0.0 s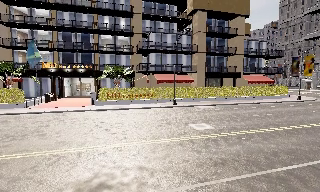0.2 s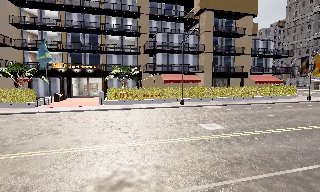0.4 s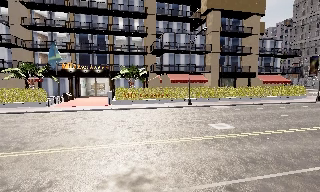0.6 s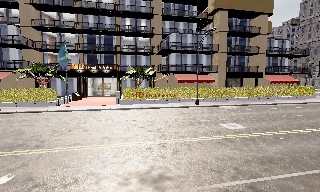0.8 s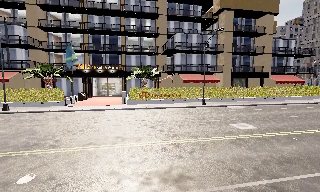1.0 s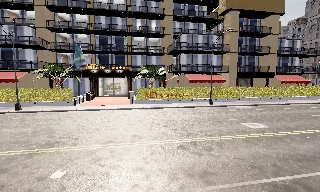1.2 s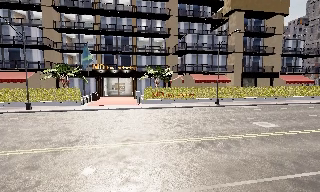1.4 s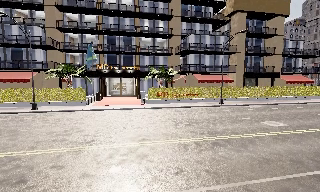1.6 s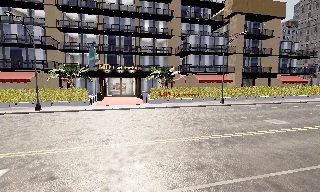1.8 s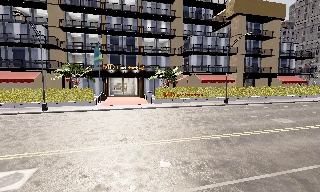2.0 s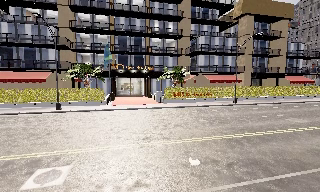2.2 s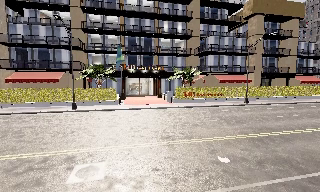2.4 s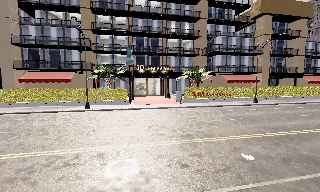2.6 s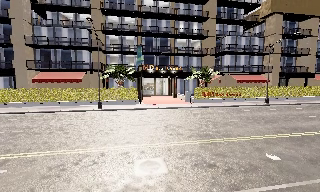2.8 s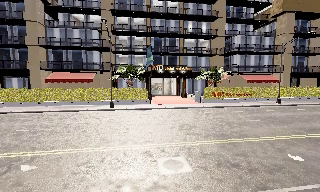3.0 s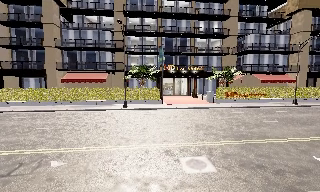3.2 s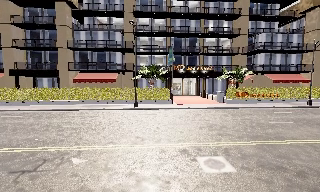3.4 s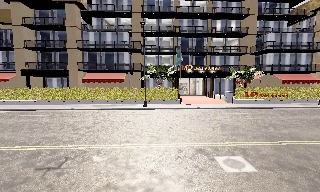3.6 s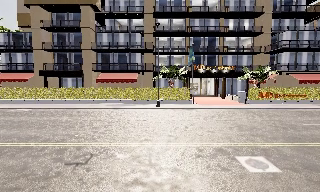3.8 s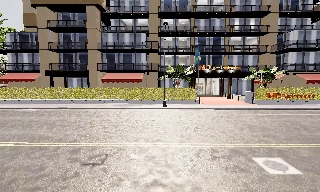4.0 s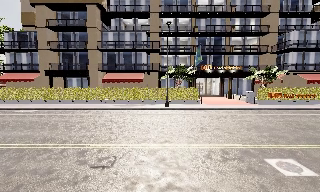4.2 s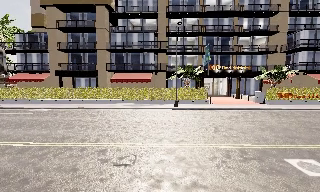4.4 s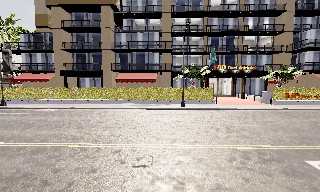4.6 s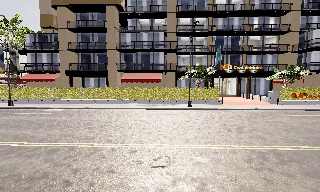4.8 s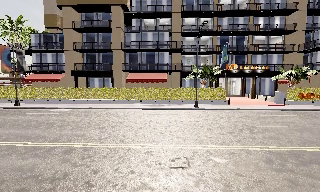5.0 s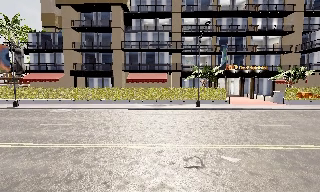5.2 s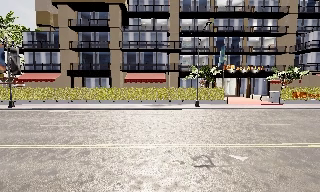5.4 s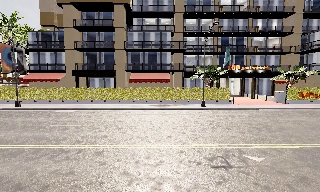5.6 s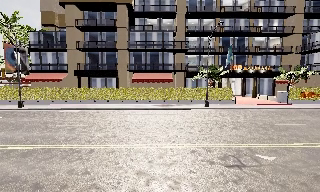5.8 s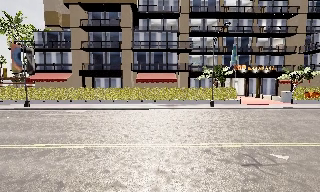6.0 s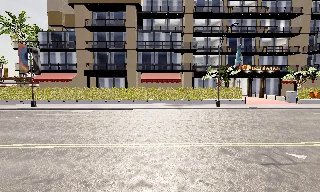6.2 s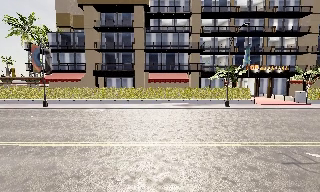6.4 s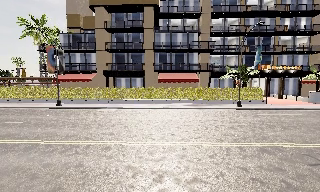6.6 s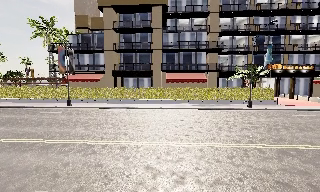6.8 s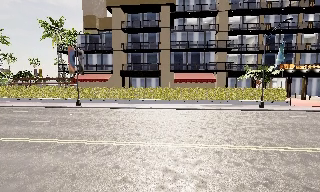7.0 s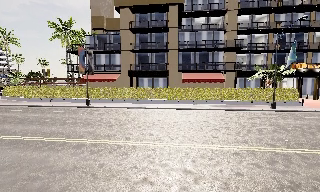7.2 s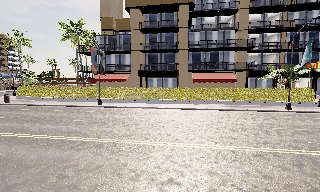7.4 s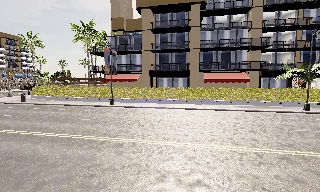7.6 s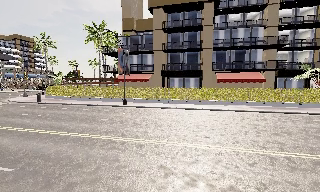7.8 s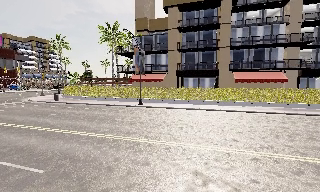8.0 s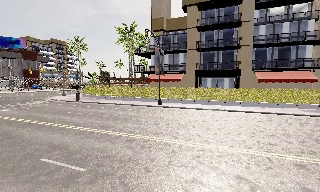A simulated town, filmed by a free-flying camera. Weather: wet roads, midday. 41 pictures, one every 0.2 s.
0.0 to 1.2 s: The camera travels to its left, about 3.5 m, so close, fixed things drift to the right. It gains speed.
1.2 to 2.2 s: The camera travels to its left, about 5 m, so close, fixed things drift to the right.
2.2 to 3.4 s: The scene slides to the right, as the camera pans about 10 degrees to its left. It travels to its left, about 4 m, so close, fixed things drift to the right. It loses speed.
3.4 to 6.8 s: The camera travels to its left, about 10 m, so close, fixed things drift to the right.
6.8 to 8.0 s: The camera pans to its left, which is counterclockwise from overhead, by about 15 degrees. It travels to its left, about 4 m, so close, fixed things drift to the right. It gains speed.
The film runs backward here.
